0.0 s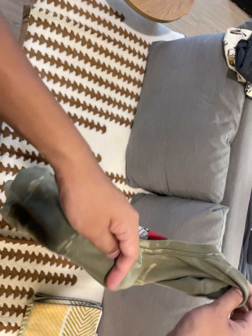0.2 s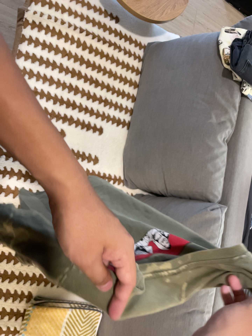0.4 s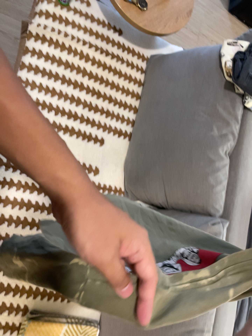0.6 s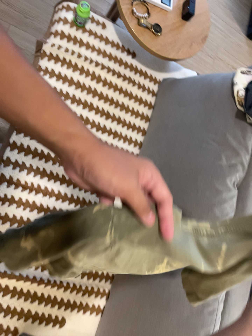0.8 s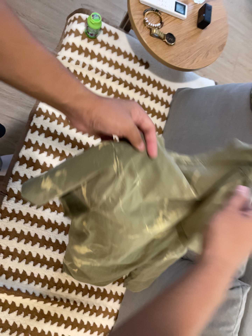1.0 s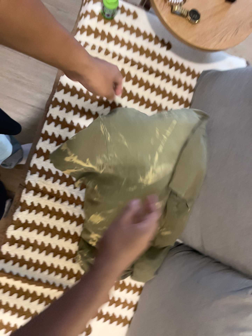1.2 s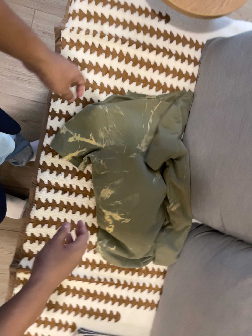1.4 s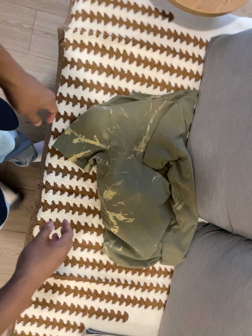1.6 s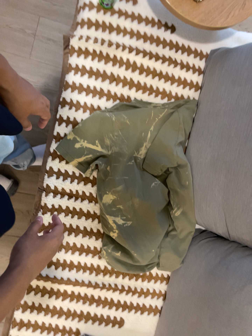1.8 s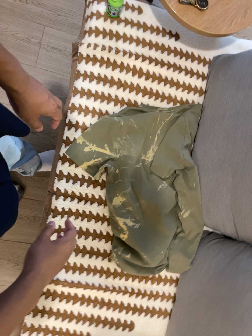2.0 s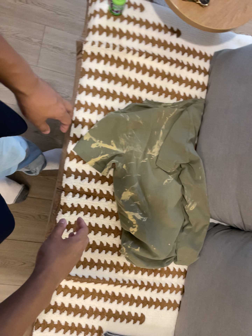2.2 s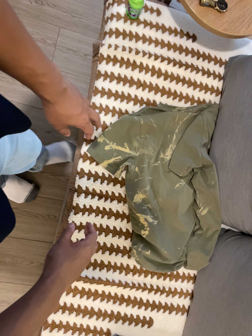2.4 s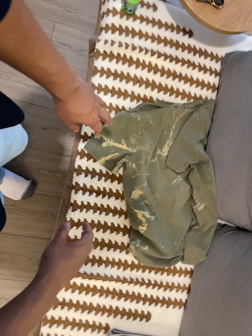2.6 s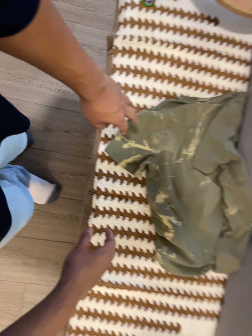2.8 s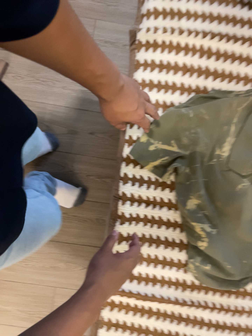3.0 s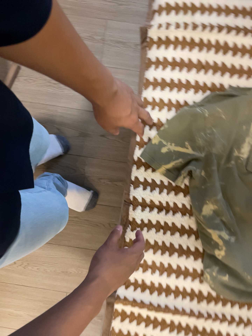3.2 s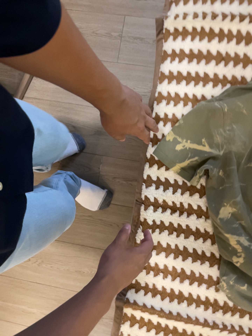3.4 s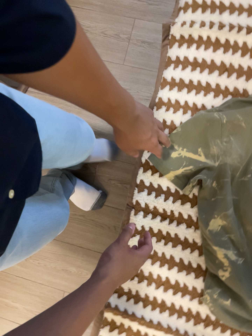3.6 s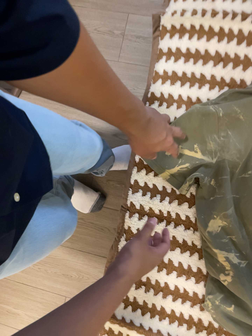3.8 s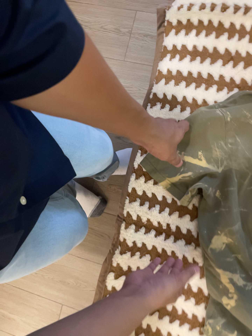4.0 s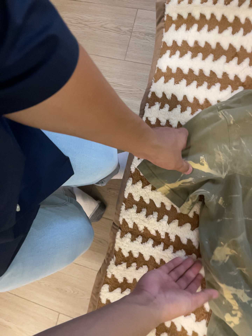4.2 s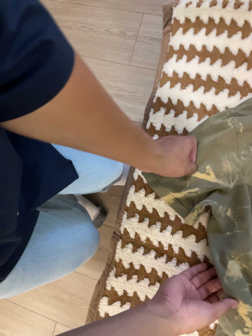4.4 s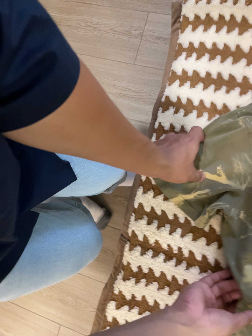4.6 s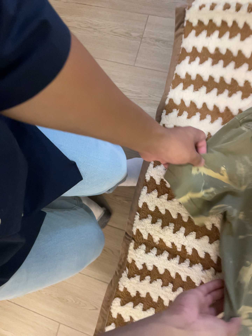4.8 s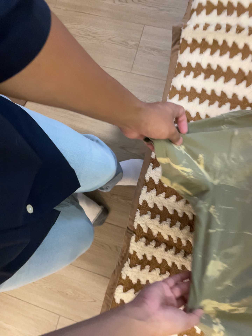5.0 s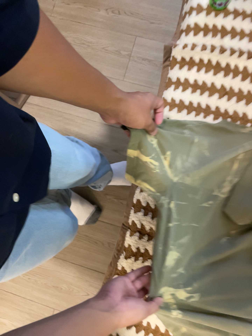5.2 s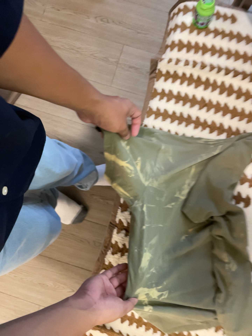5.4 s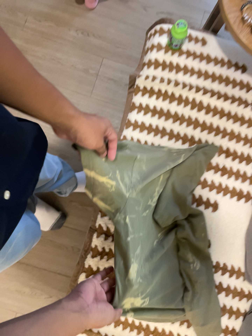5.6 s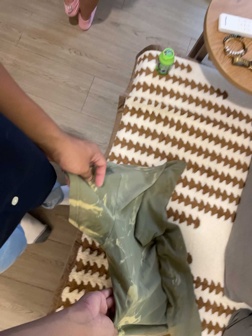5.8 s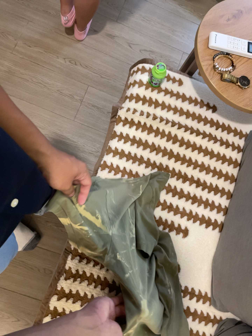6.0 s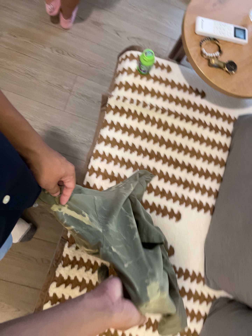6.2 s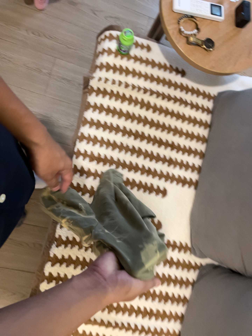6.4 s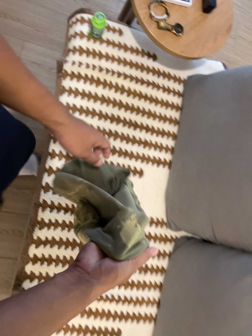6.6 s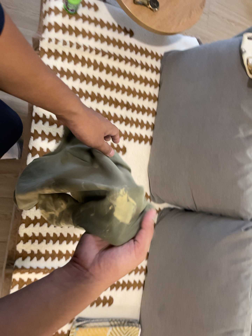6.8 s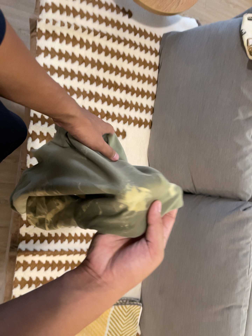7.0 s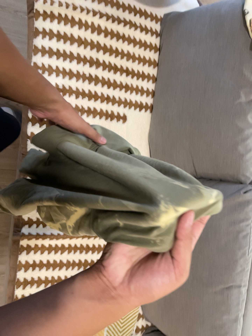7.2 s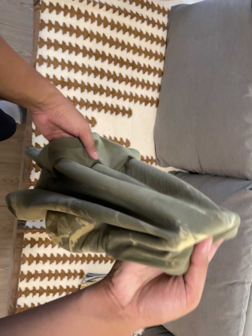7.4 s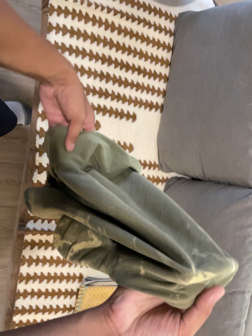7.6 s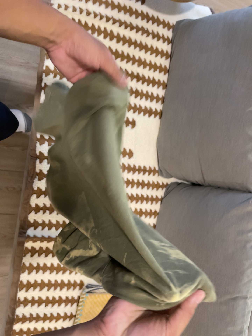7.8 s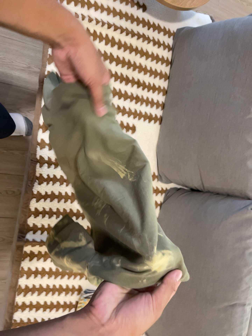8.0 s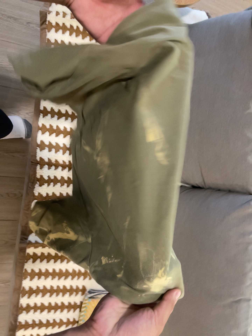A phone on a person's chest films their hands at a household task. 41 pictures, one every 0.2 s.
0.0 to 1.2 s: The camera pans to its left by about 20 degrees. It travels forward, toward the top of its view and to its right, about 24 cm, so what stands in front looms larger.
1.2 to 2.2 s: The camera travels to its left, about 16 cm, so close, fixed things drift to the right.
2.2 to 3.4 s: The camera swings to its left by about 20 degrees, and the scene slides to the right. It travels forward, about 20 cm, so what stands in front looms larger.
3.4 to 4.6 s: The camera travels forward, about 16 cm, so what stands in front looms larger.
4.6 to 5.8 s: The camera pans to its right by about 20 degrees. It travels backward, about 30 cm, so what stands in front gets smaller.
5.8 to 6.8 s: The scene slides to the left, as the camera pans about 15 degrees to its right. It travels backward, toward the bottom of its view and to its left, about 14 cm, so what stands in front gets smaller. Its aim tips toward the bottom of its view by about 15 degrees, and the scene shifts upward. It rolls about its line of sight by about 10 degrees, and the scene rotates counterclockwise.
6.8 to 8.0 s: The camera shifts only a little, or ends up much as it began.
The film runs forward here.
